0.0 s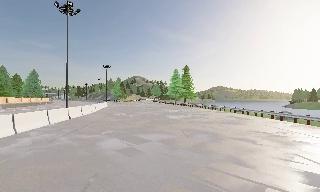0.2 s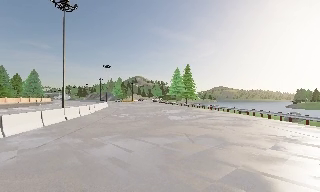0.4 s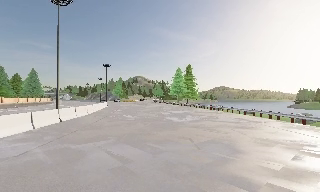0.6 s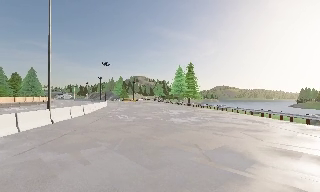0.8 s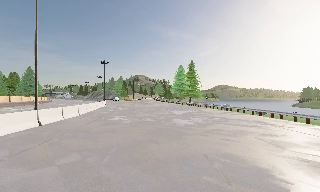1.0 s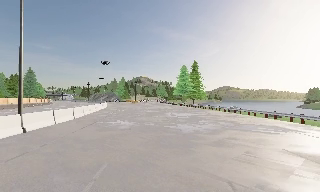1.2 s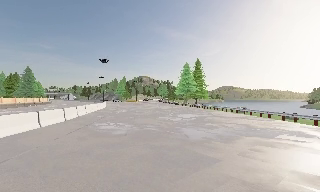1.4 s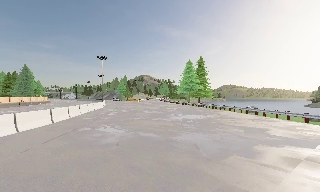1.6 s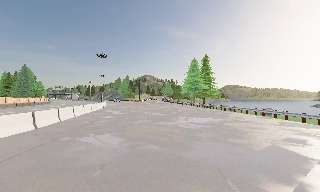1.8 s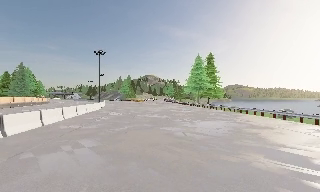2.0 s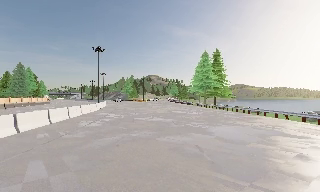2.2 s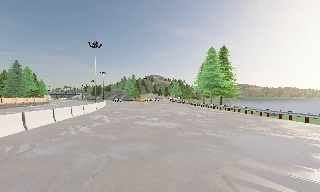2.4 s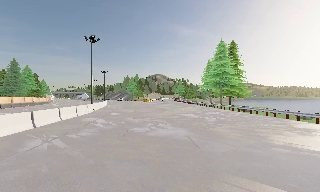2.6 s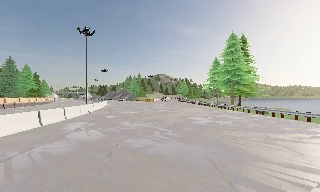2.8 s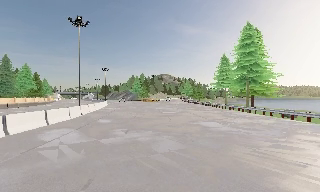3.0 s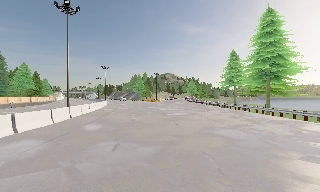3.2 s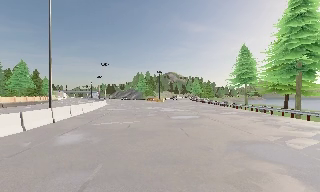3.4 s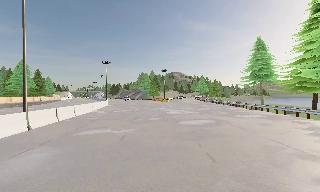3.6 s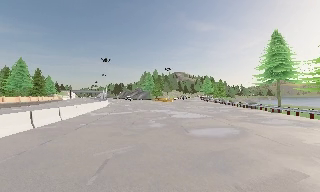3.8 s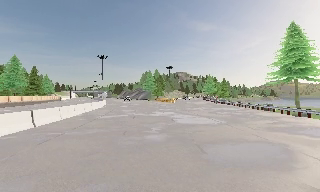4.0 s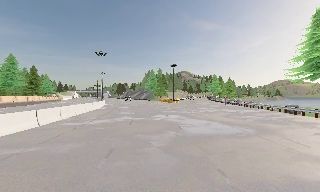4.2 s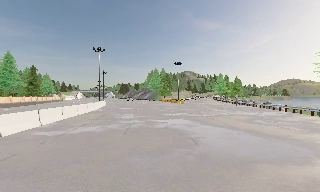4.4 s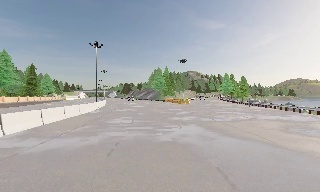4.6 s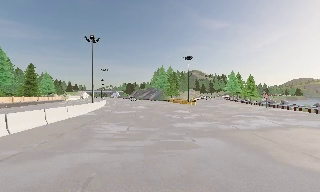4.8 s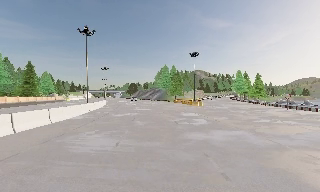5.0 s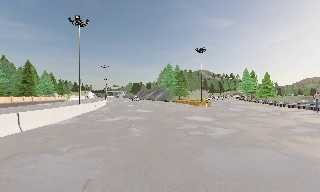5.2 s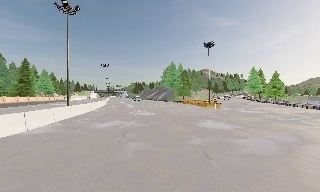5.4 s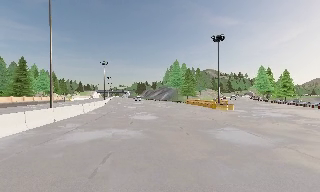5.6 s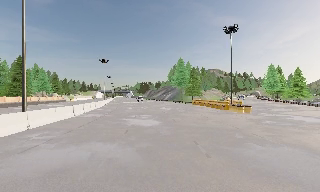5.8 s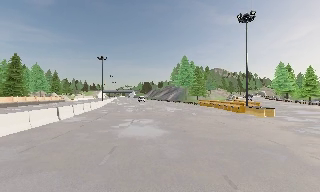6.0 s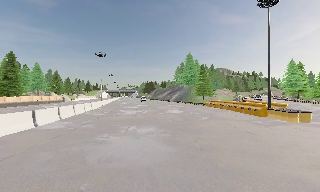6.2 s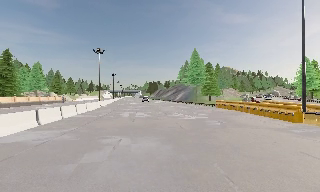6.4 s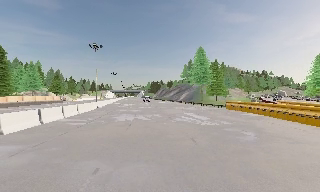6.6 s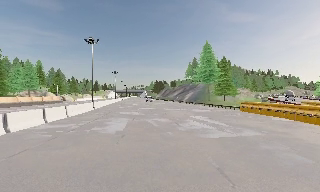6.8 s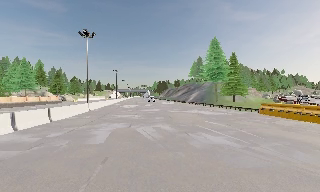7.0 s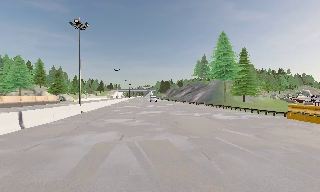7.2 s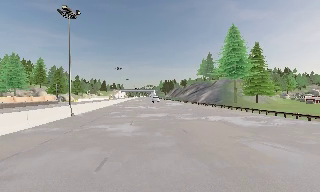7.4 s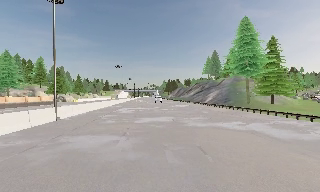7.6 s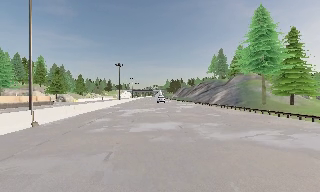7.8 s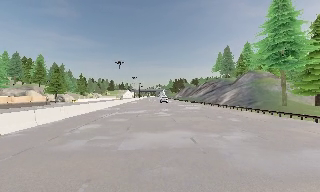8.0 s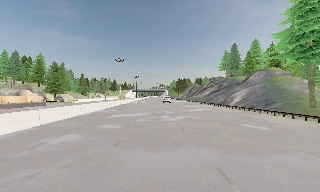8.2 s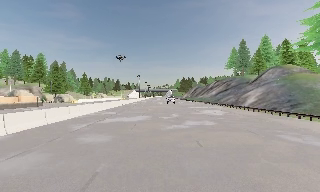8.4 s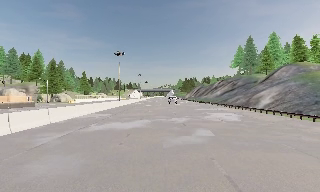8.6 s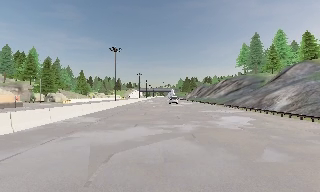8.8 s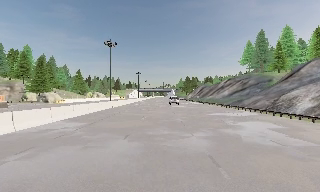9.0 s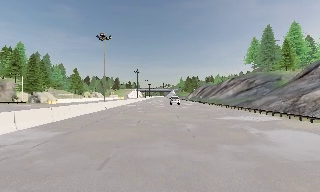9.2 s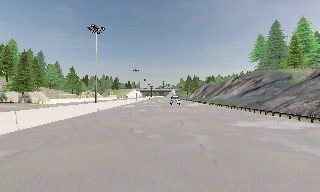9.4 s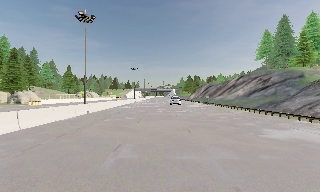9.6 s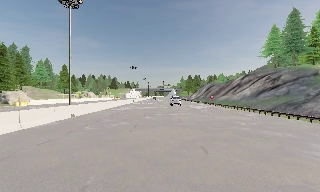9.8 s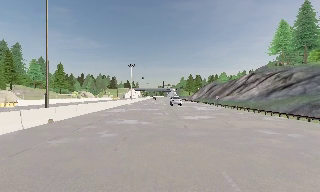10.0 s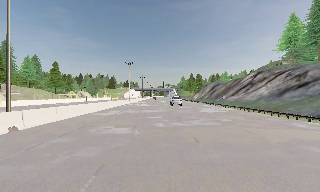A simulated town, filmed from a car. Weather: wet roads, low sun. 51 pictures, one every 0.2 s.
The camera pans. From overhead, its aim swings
counterclockwise.
The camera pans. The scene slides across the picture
to the right.
0.0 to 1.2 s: The camera travels forward, about 8 m, so what stands in front looms larger. It gains speed.
1.2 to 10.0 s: The scene slides to the right, as the camera pans about 40 degrees to its left. It travels forward, about 140 m.
The film runs forward here.
